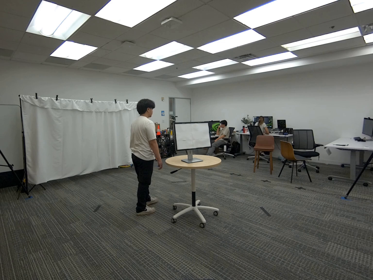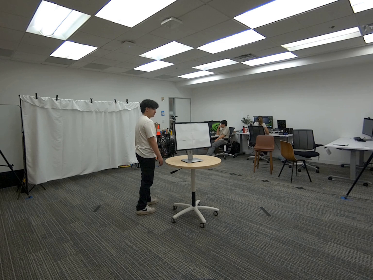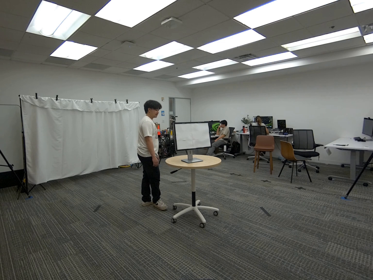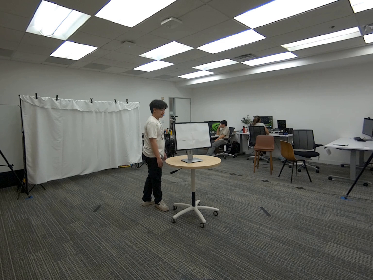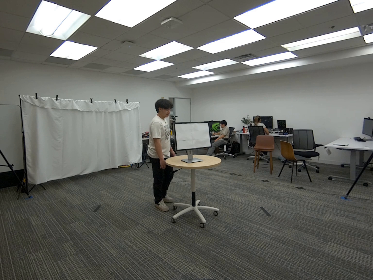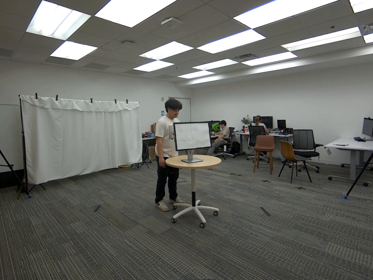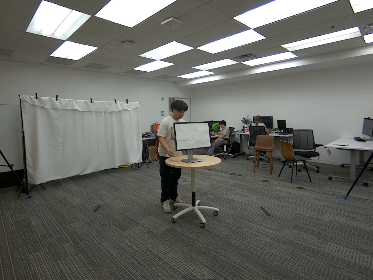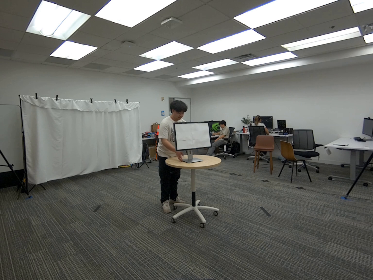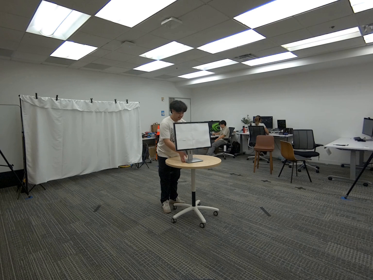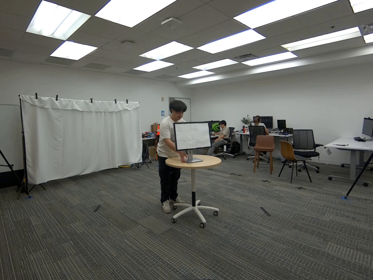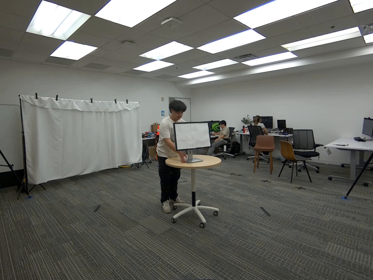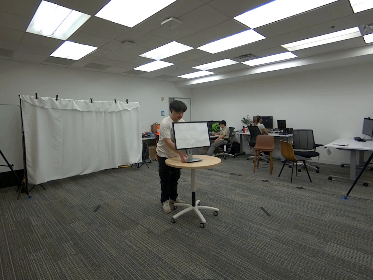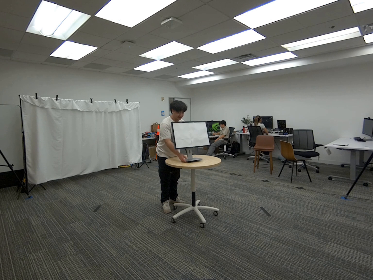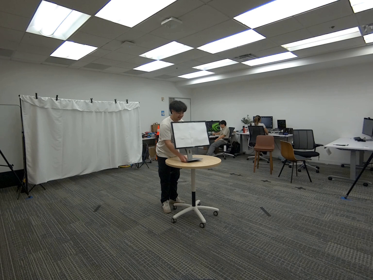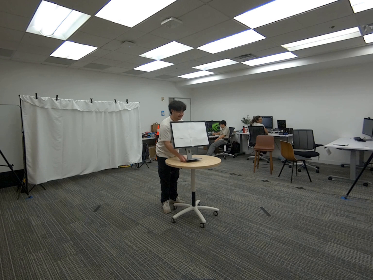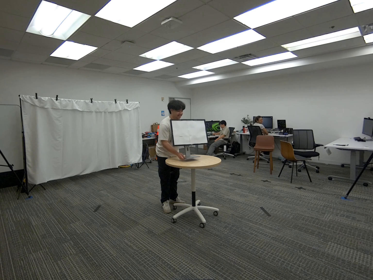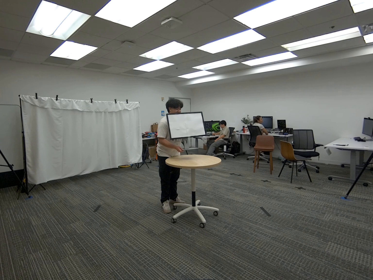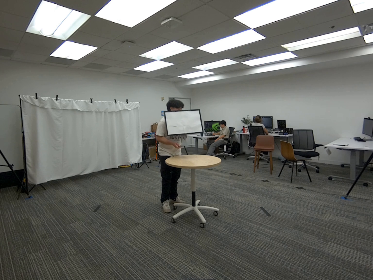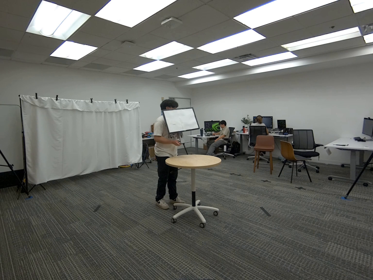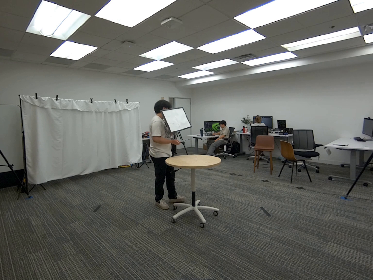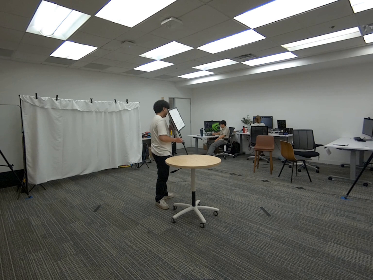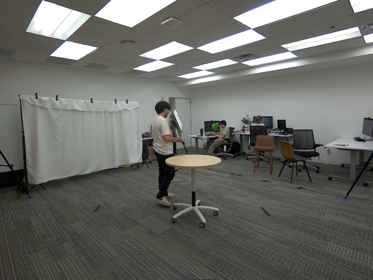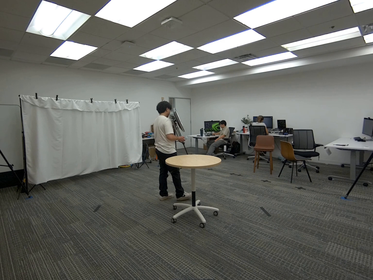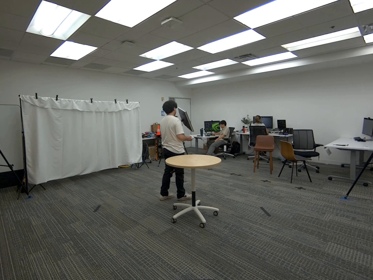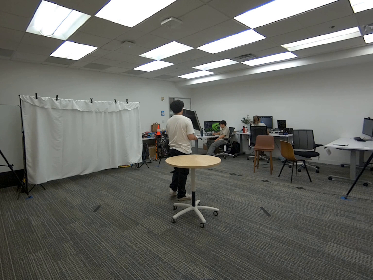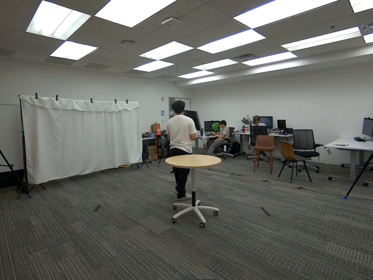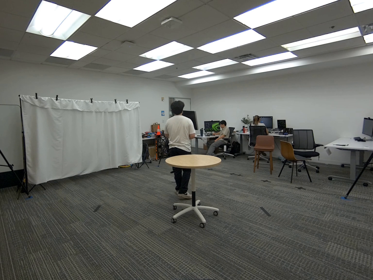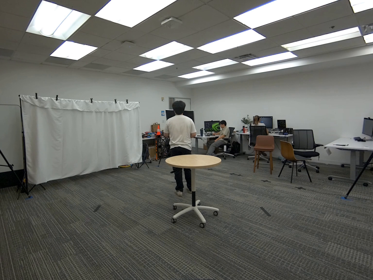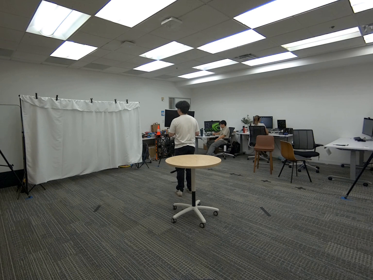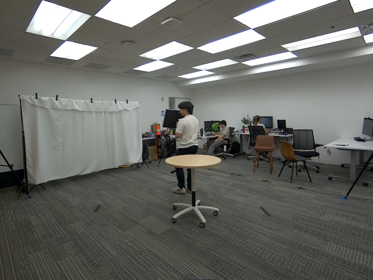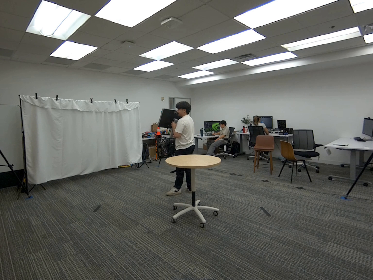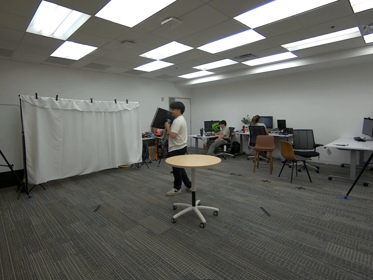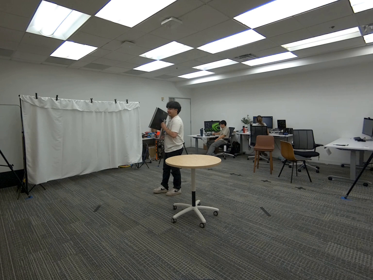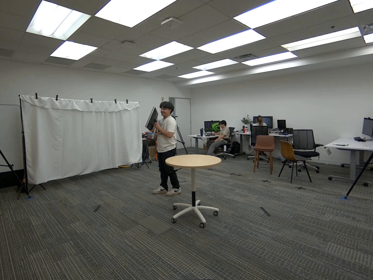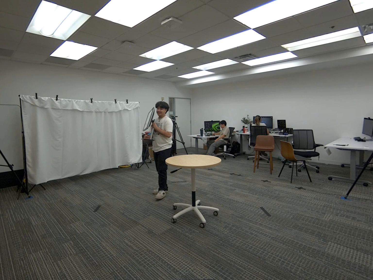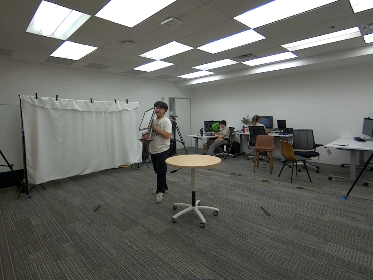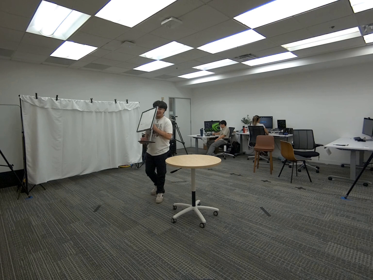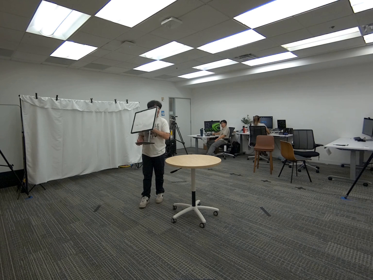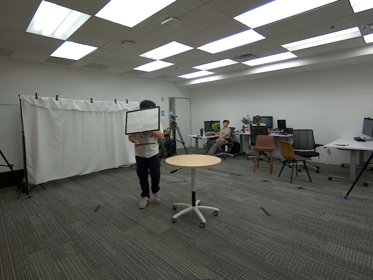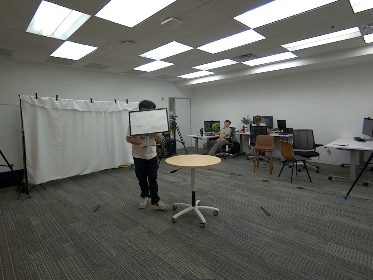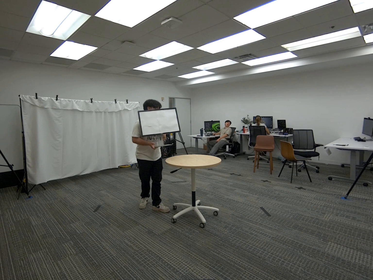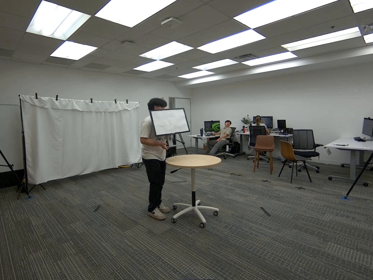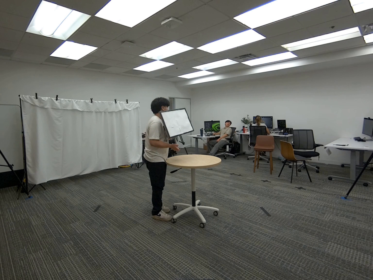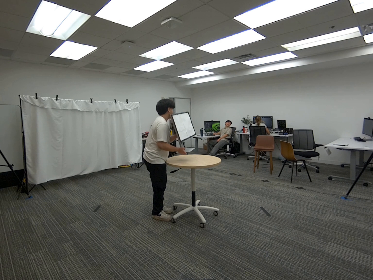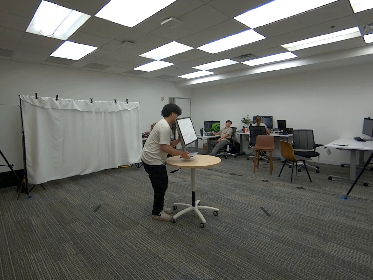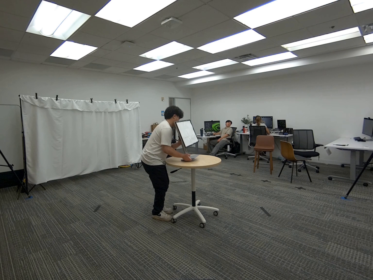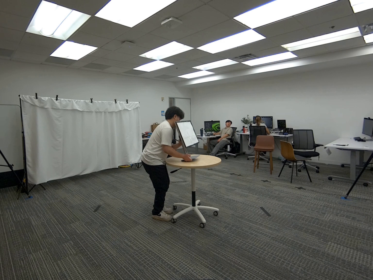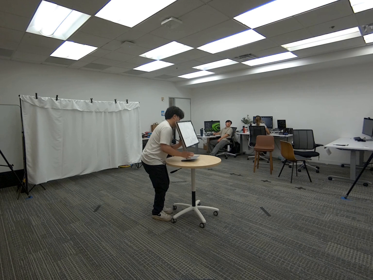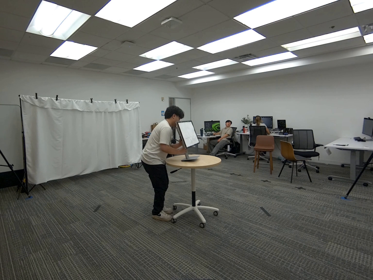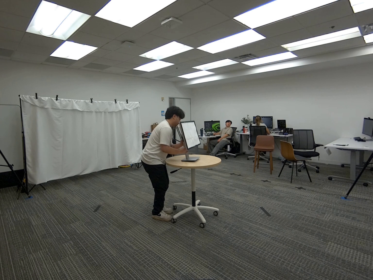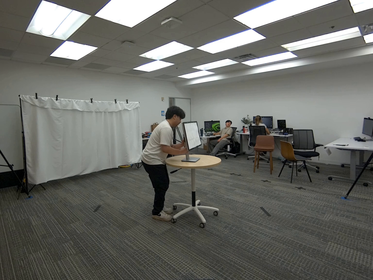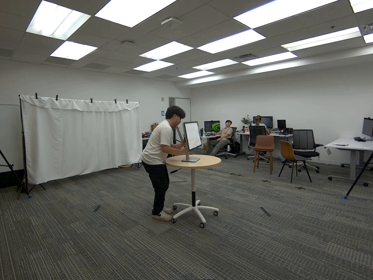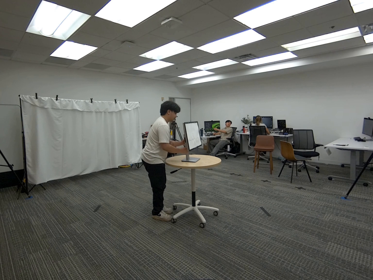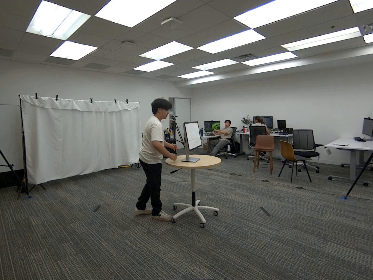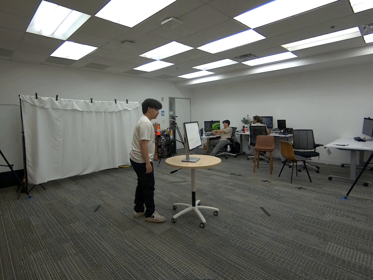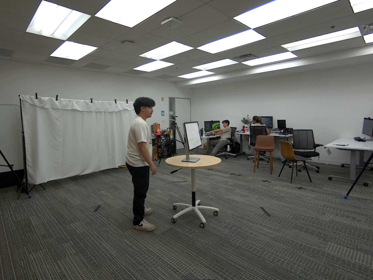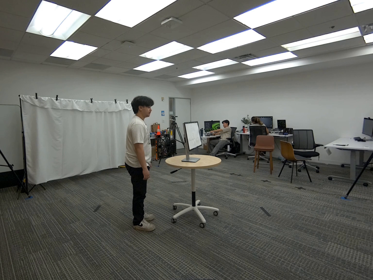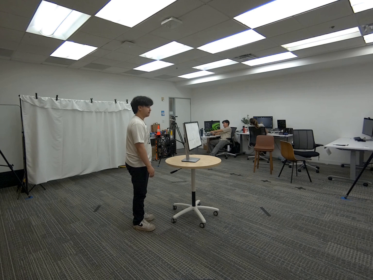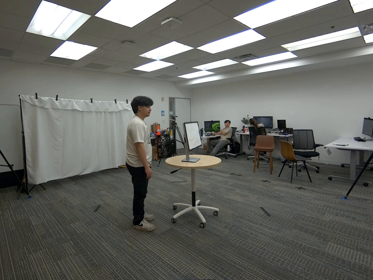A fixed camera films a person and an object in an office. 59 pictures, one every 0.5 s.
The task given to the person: Walk over to the monitor on the round table and pick up the monitor and walk within the bounding area and place the monitor back on the round table.
